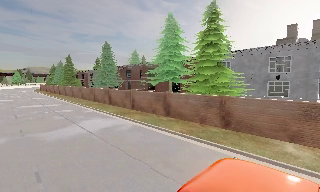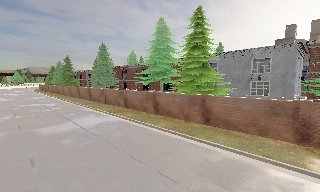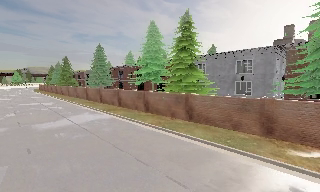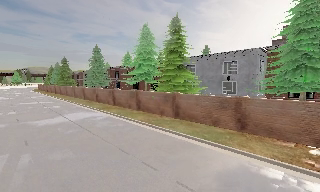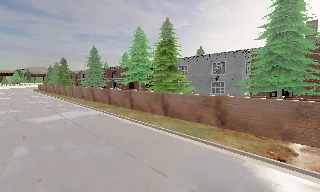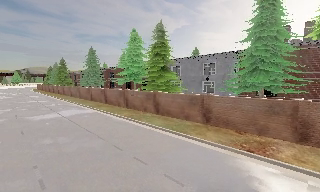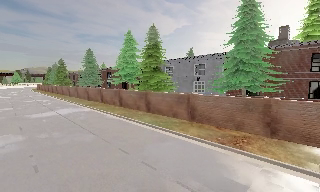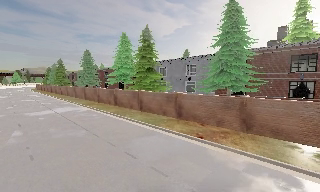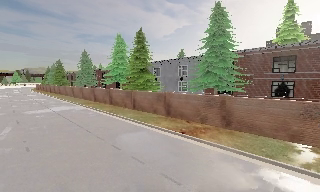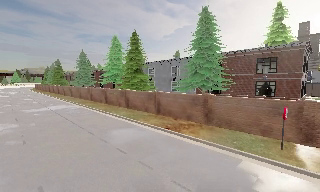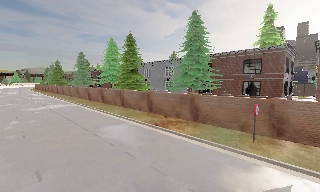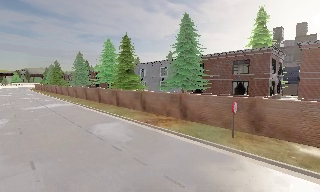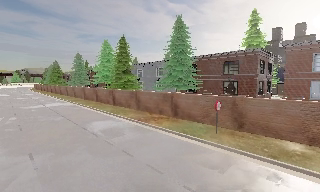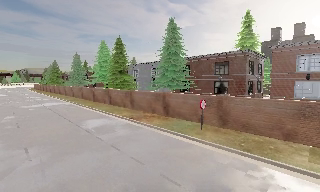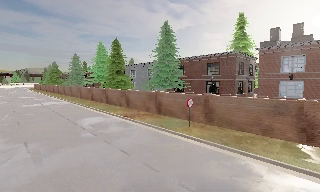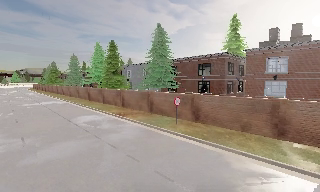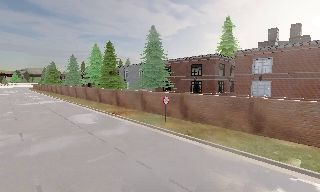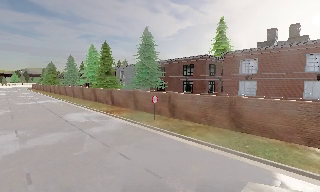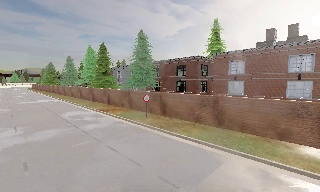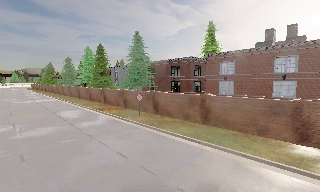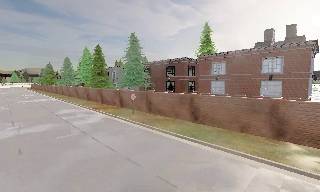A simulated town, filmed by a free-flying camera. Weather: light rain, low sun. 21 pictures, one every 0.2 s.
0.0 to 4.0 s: The camera travels to its right and backward, about 25 m, so close, fixed things drift to the left.
The film runs backward here.
